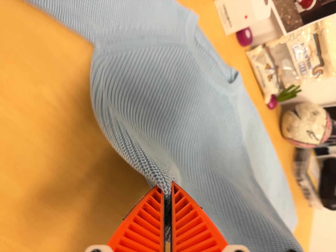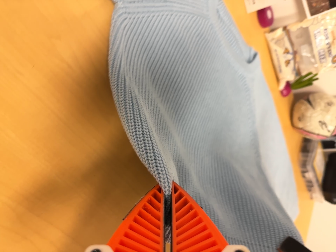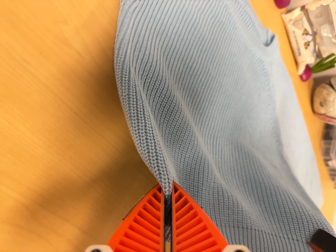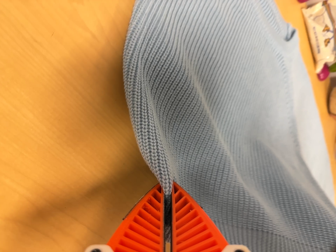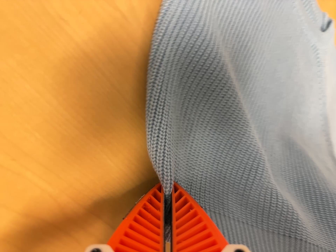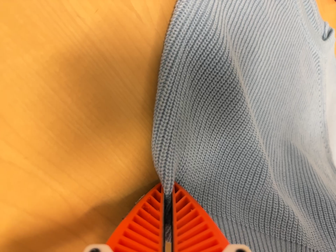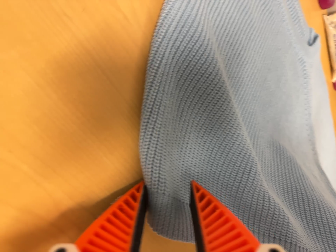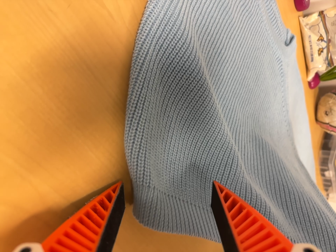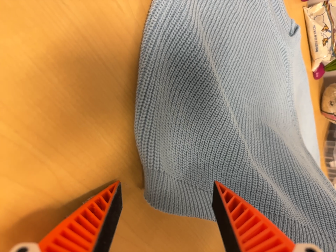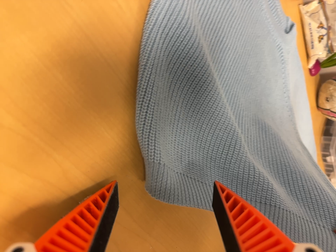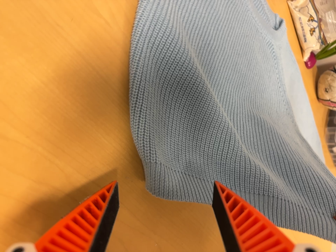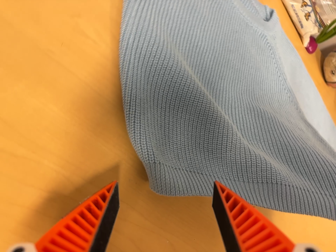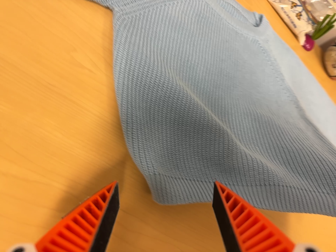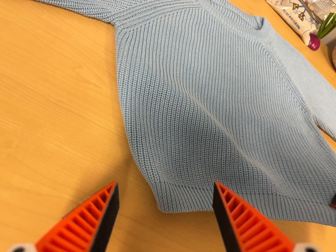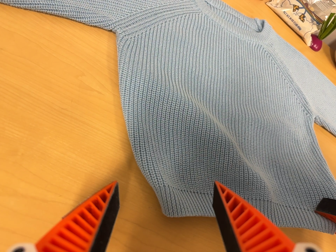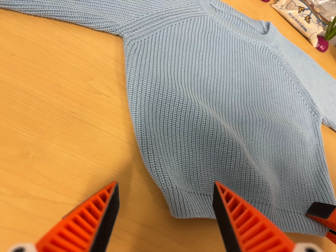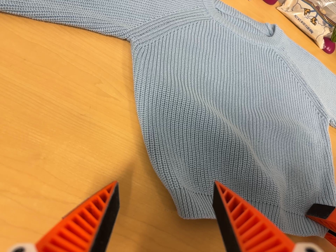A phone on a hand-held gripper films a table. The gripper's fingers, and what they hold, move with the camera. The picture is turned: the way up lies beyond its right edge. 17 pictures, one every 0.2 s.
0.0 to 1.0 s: The camera travels forward and to its left, about 12 cm, so what stands in front looms larger.
1.0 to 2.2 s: The camera travels backward and to its right, about 8 cm, so what stands in front gets smaller. It rolls about its line of sight by about 15 degrees, and the scene rotates counterclockwise.
2.2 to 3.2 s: The camera pans to its left by about 10 degrees. Its aim tips toward the top of its view by about 10 degrees, and the scene shifts downward. It rolls about its line of sight by about 15 degrees, and the scene rotates counterclockwise.
The film runs backward here.
